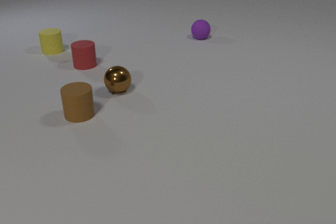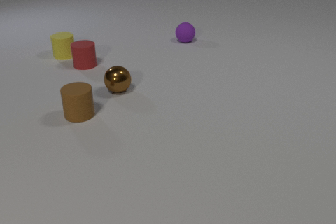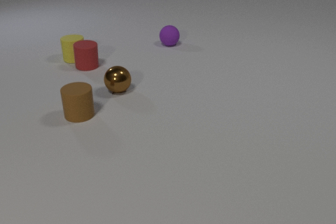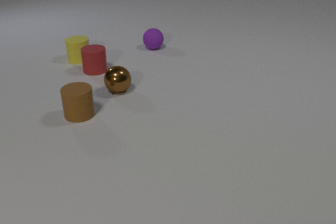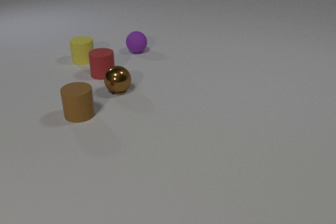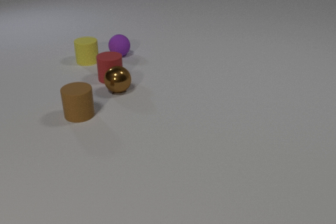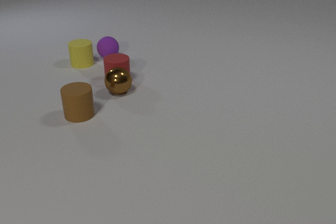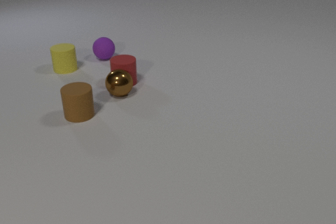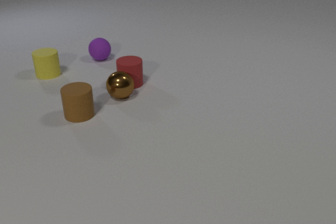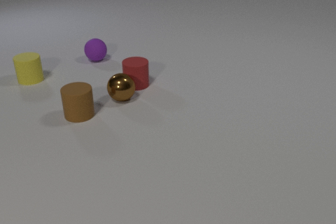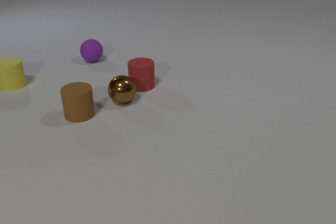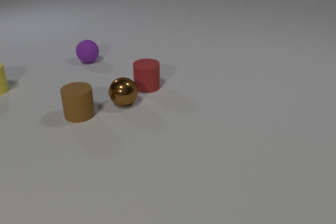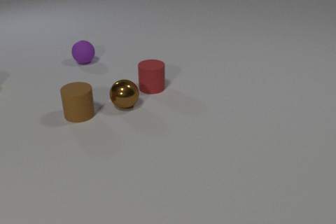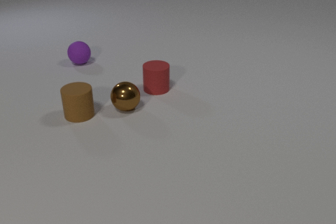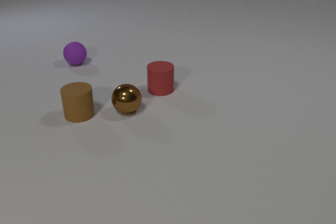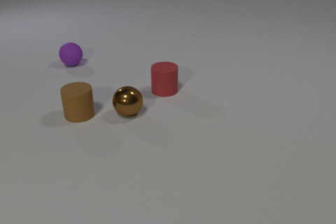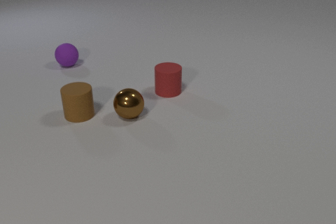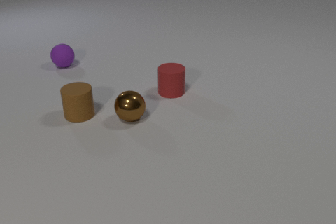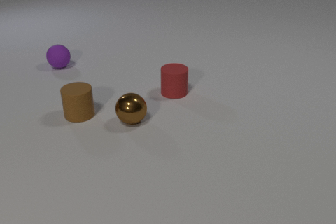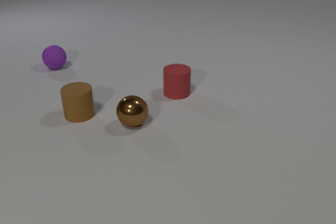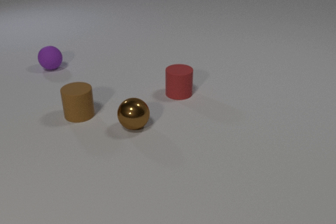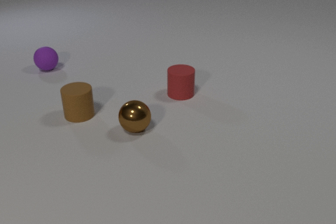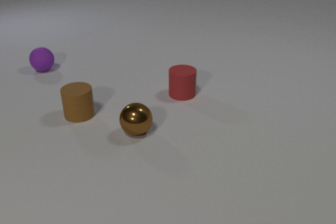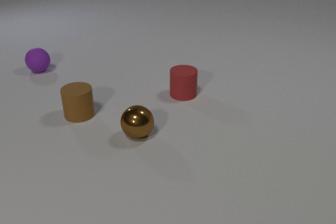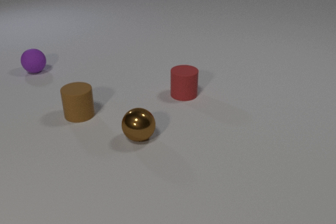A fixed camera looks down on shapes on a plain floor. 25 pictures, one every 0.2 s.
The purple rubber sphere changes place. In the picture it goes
to the left.
The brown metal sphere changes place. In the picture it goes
toward the camera.
0.0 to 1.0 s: The yellow rubber cylinder slides toward the camera and to the right. The red rubber cylinder slides toward the camera and to the right. The purple rubber sphere rolls to the left and toward the camera. The yellow rubber cylinder and the red rubber cylinder collide.
1.0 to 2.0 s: The yellow rubber cylinder slides to the left and toward the camera. The red rubber cylinder slides to the right and toward the camera. The brown metal sphere rolls toward the camera. The purple rubber sphere rolls to the left. The red rubber cylinder and the brown metal sphere collide. The yellow rubber cylinder and the purple rubber sphere collide.
2.0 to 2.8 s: The yellow rubber cylinder slides to the left, leaves at the left edge. The red rubber cylinder slides to the right and toward the camera. The brown metal sphere rolls toward the camera. The purple rubber sphere rolls to the left.
2.8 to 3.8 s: The red rubber cylinder slides to the right and toward the camera. The brown metal sphere rolls toward the camera. The purple rubber sphere rolls to the left.
3.8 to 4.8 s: The red rubber cylinder slides to the right. The brown metal sphere rolls toward the camera. The purple rubber sphere rolls to the left.
How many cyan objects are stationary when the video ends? 0.
What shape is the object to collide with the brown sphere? cylinder.
Are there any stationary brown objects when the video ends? yes.
